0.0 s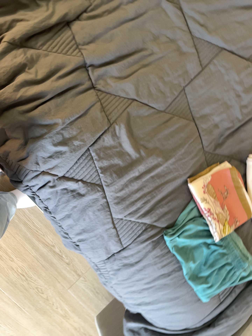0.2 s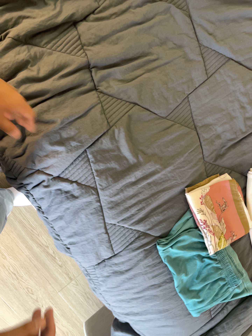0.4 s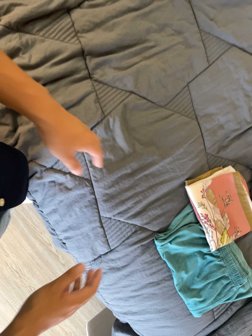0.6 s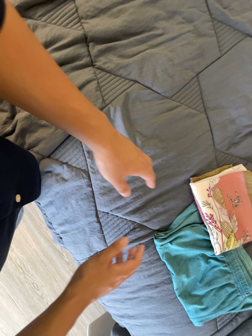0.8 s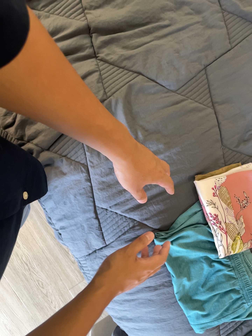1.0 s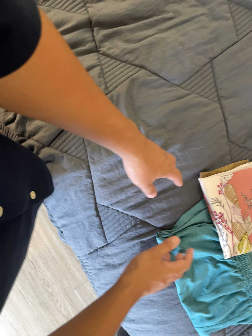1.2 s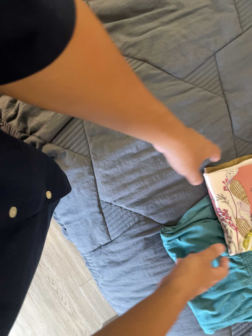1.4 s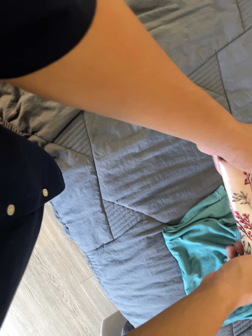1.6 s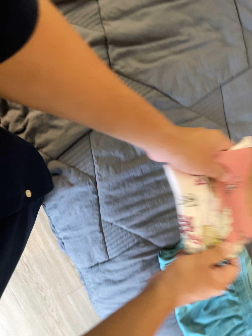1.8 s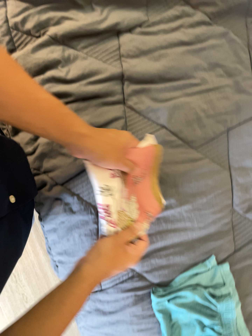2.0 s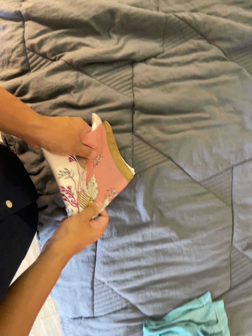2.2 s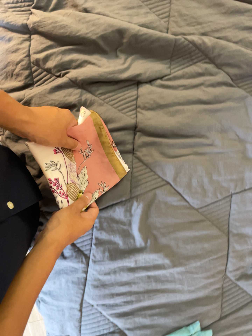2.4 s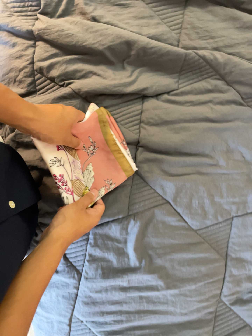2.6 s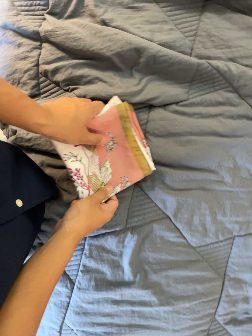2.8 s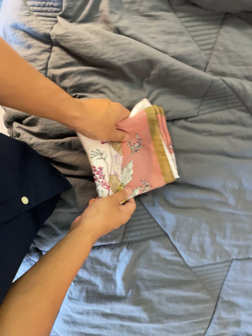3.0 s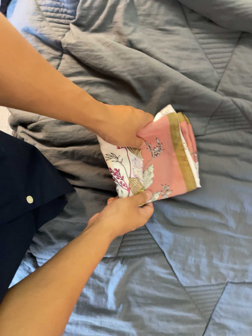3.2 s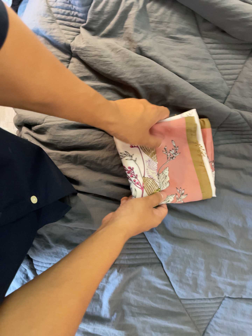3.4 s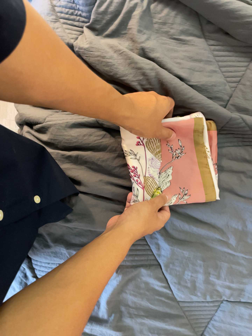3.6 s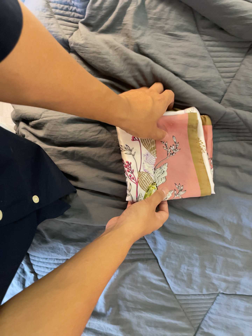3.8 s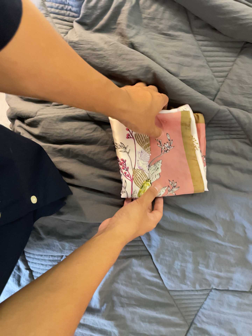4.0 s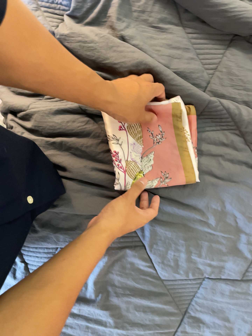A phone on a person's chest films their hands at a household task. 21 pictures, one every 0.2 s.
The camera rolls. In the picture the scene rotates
clockwise.
0.0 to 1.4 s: The camera pans to its left by about 15 degrees. It travels to its right, forward and toward the bottom of its view, about 22 cm.
1.4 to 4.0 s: The camera travels toward the top of its view, about 36 cm, so close, fixed things drift downward. It rolls about its line of sight by about 40 degrees, and the scene rotates clockwise.
The film runs backward here.
